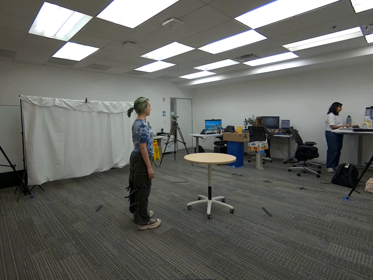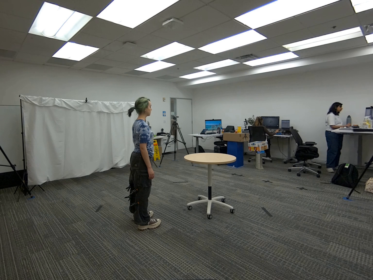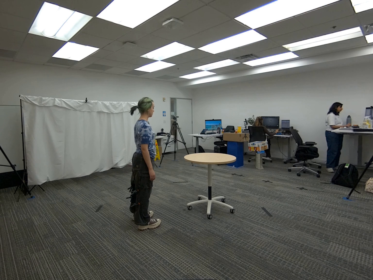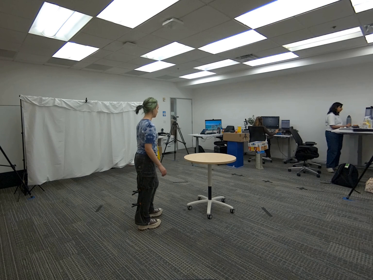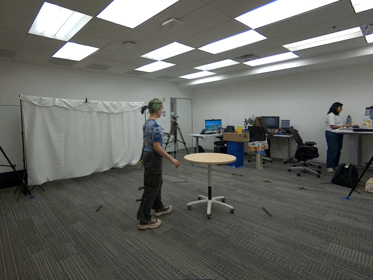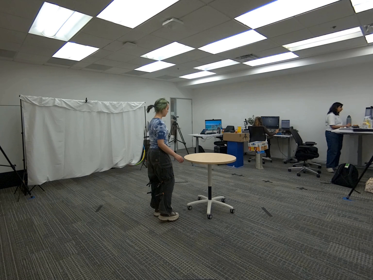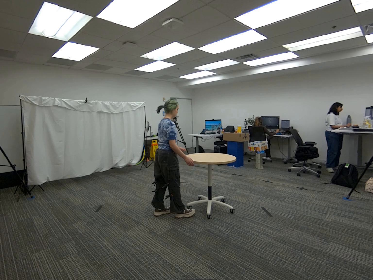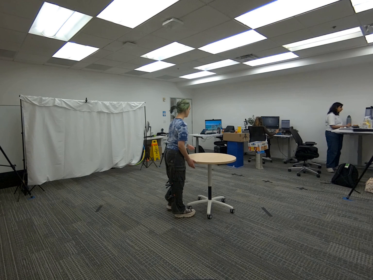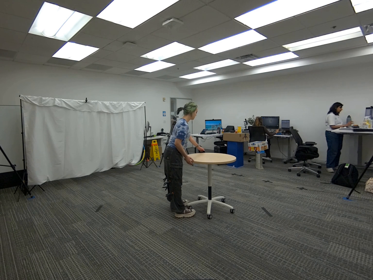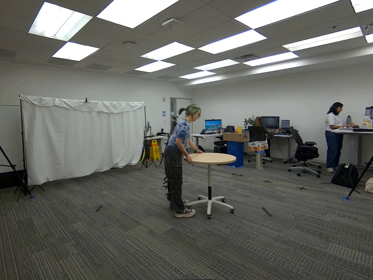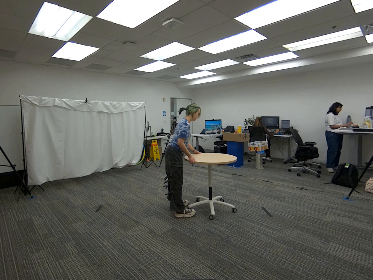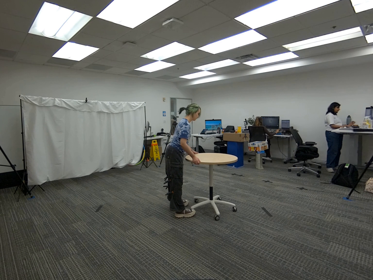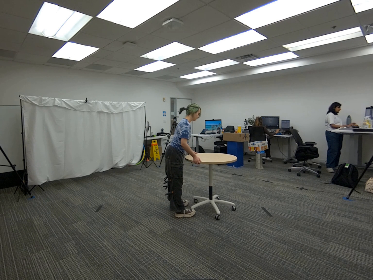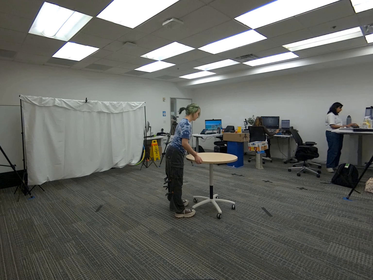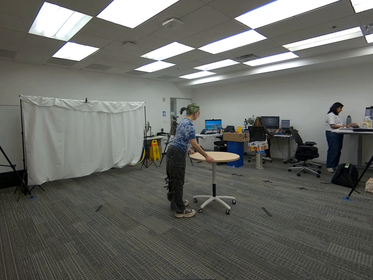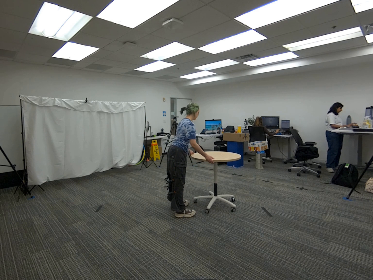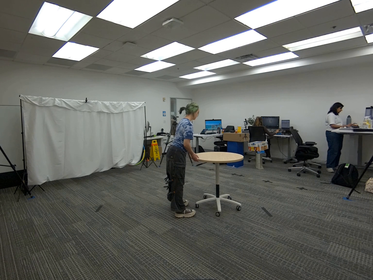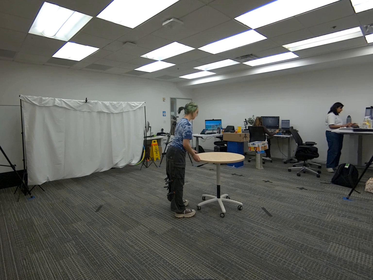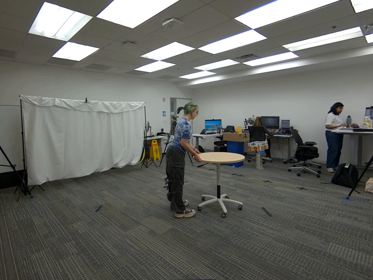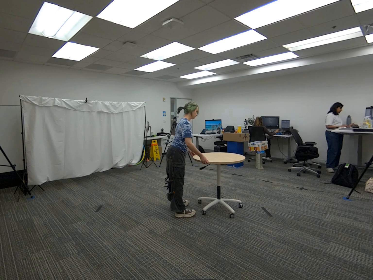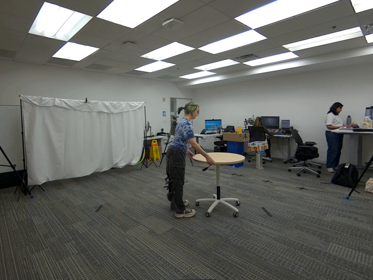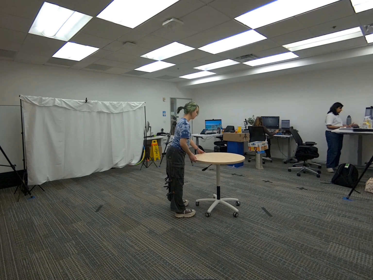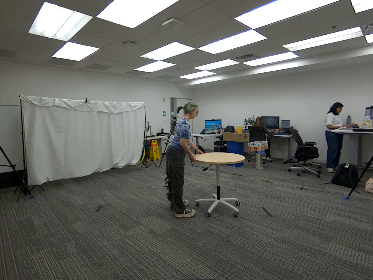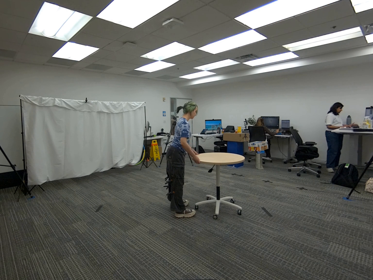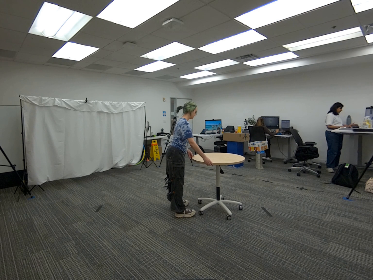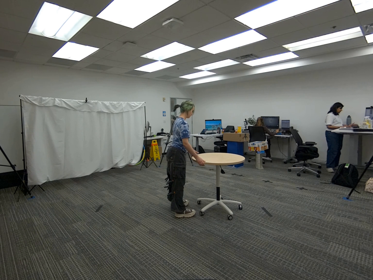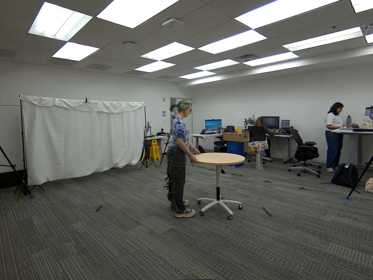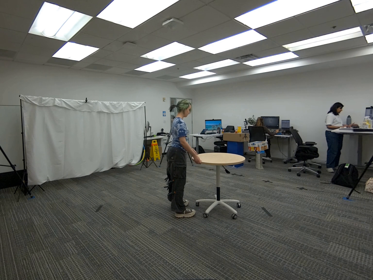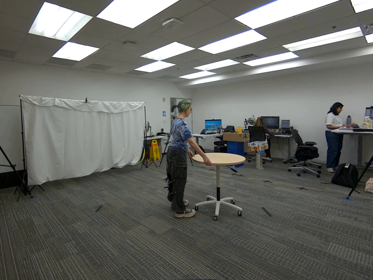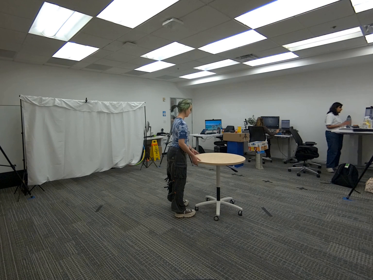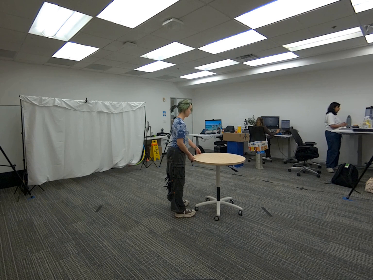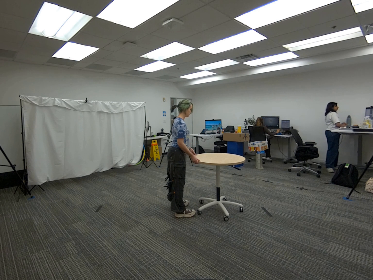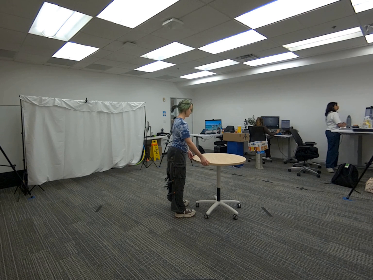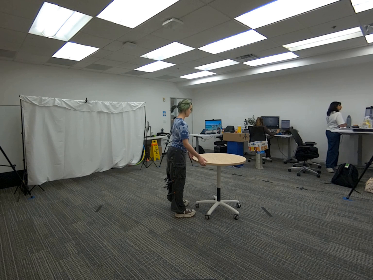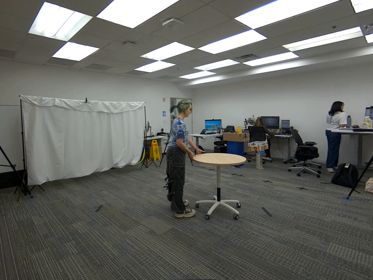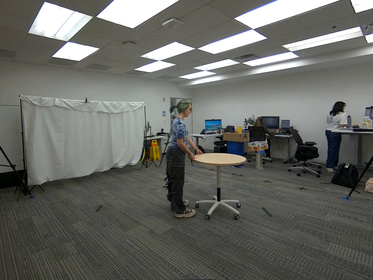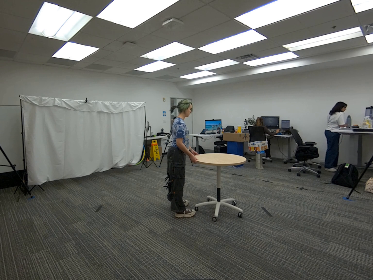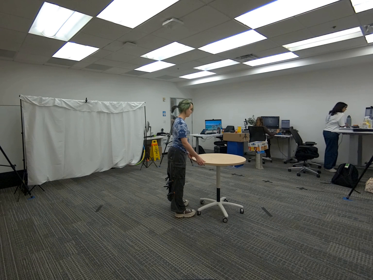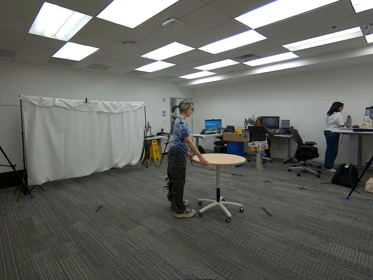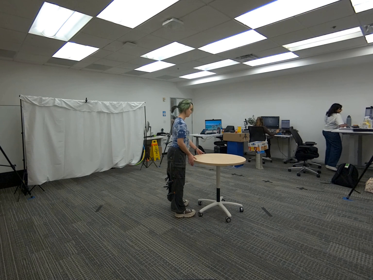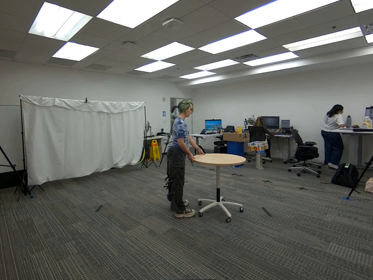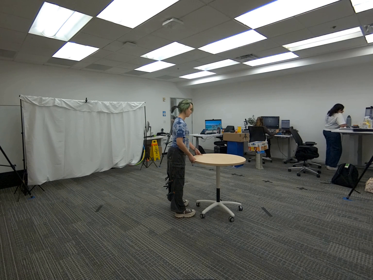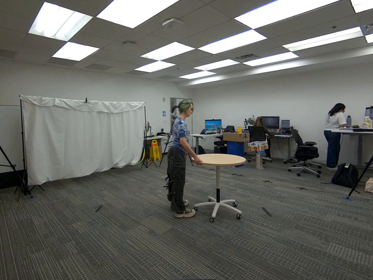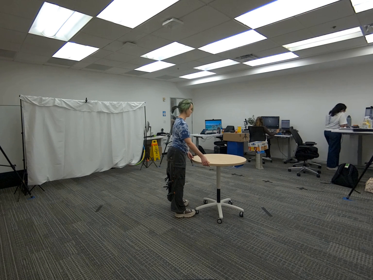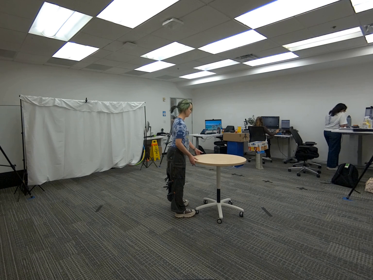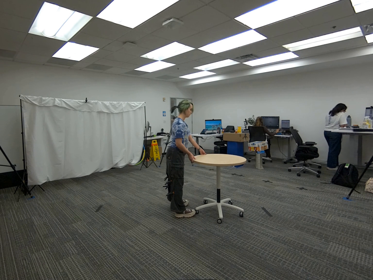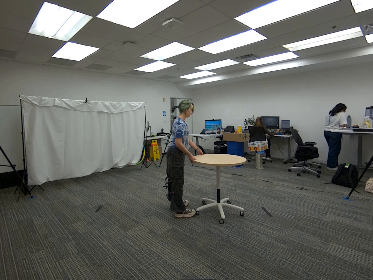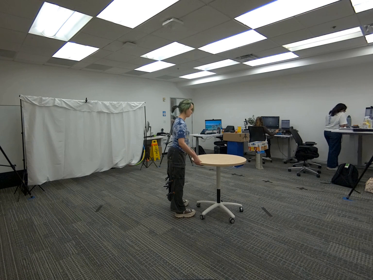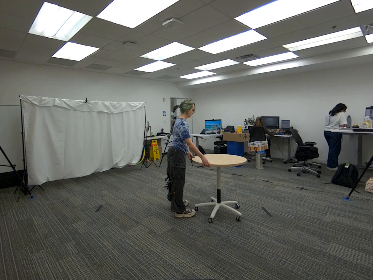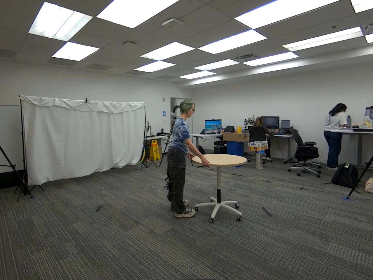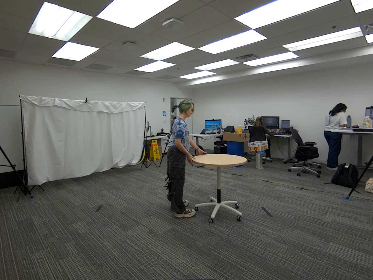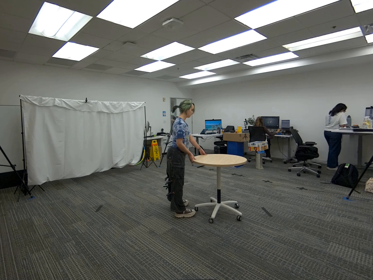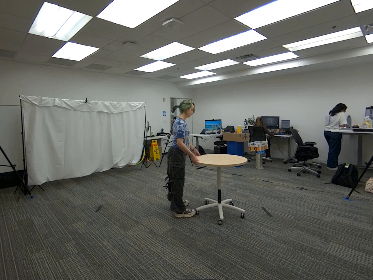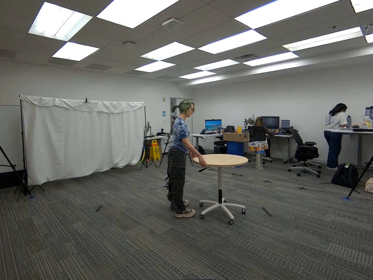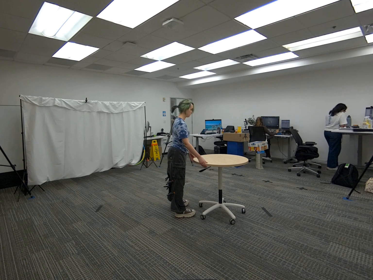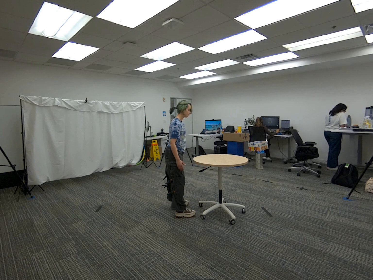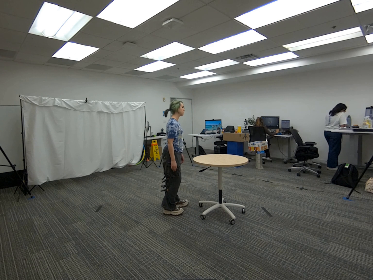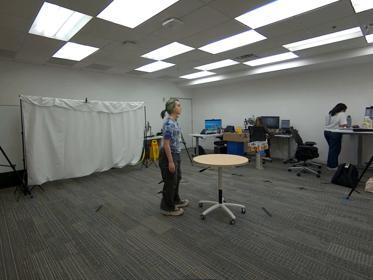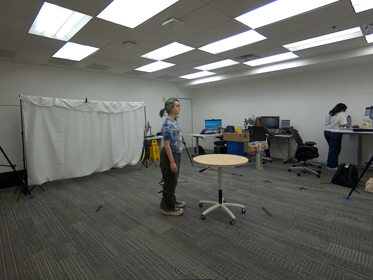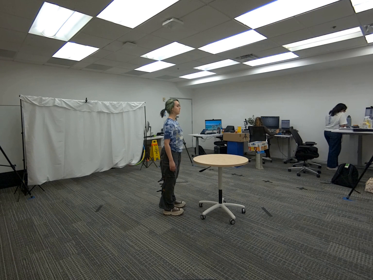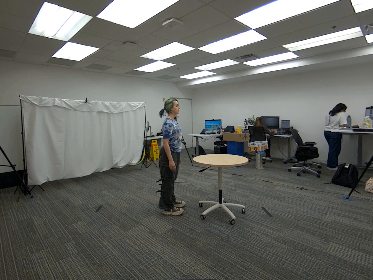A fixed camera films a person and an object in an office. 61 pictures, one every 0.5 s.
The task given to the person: Walk to the round table, grab the table with both hands and spin the table in place.
